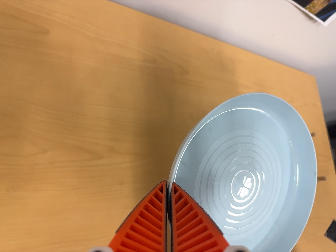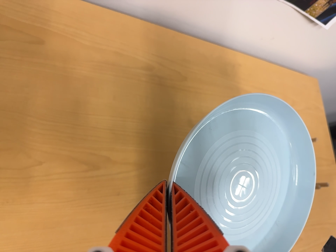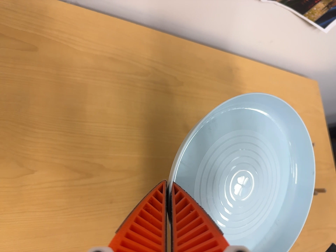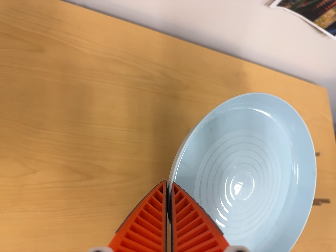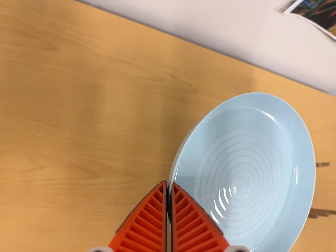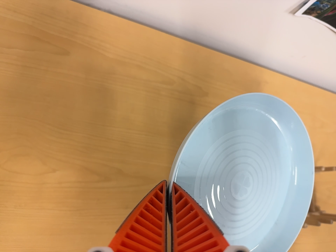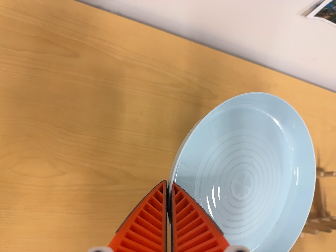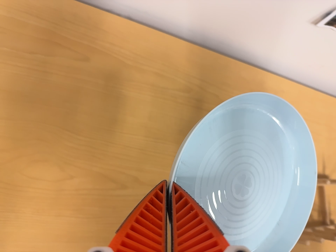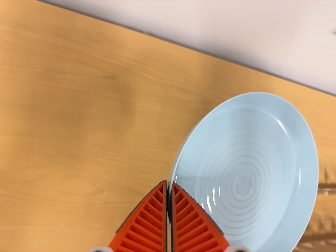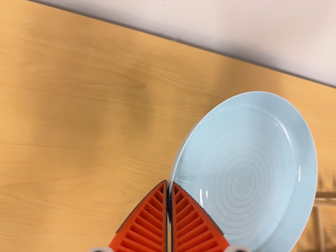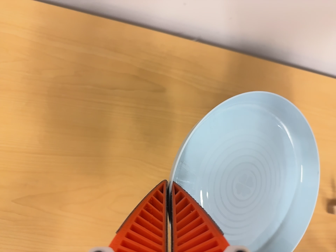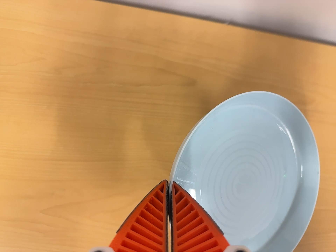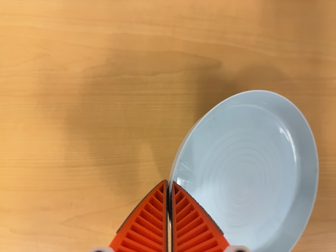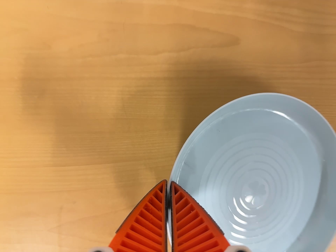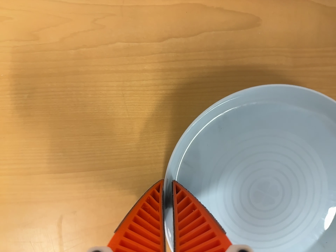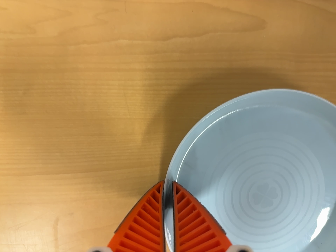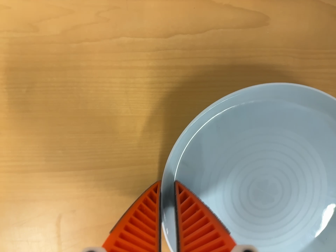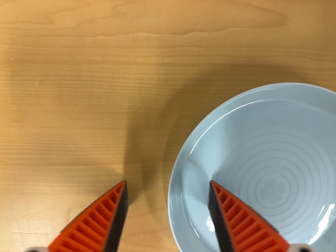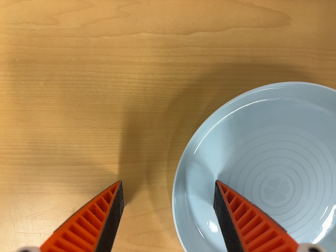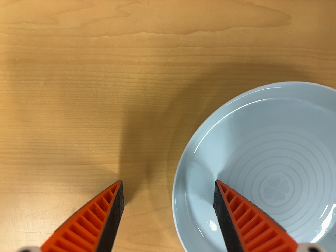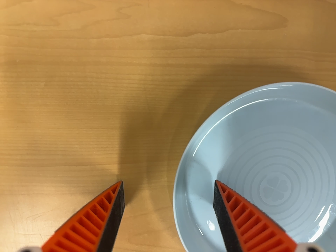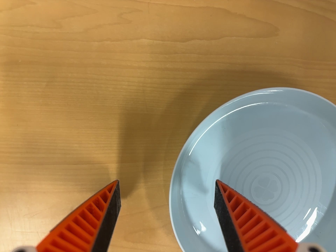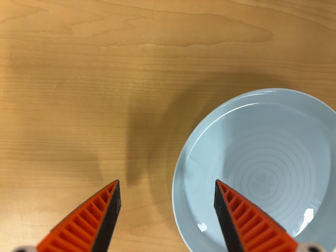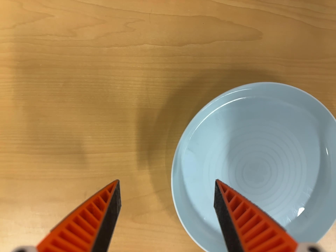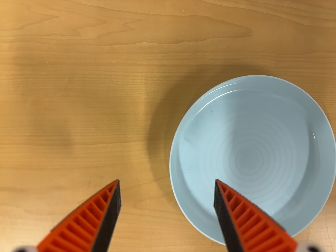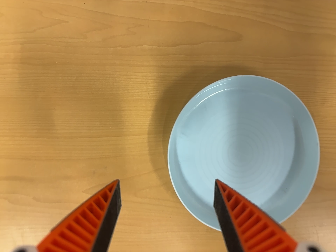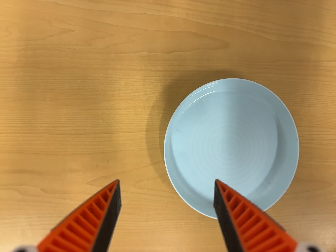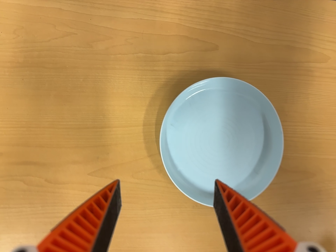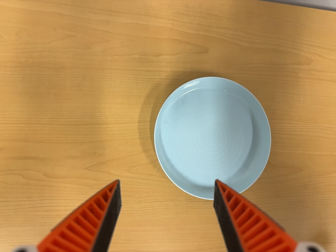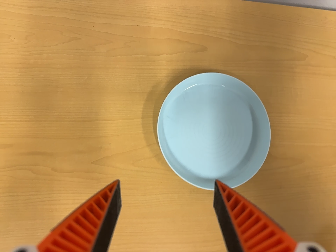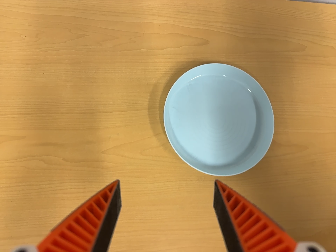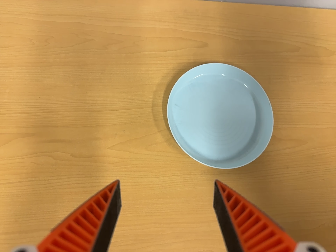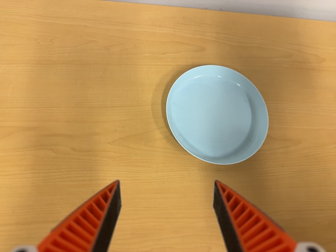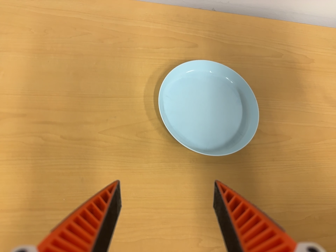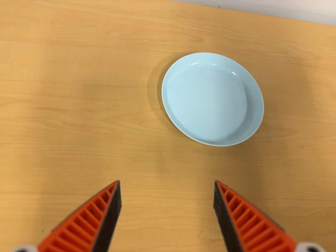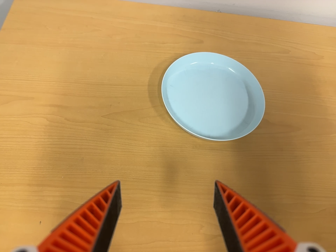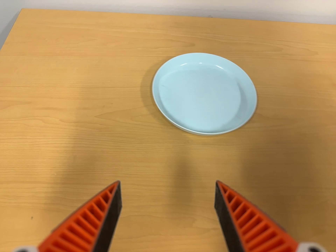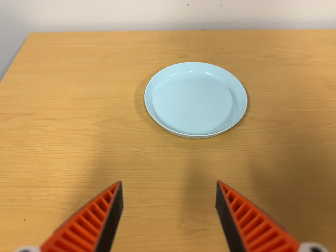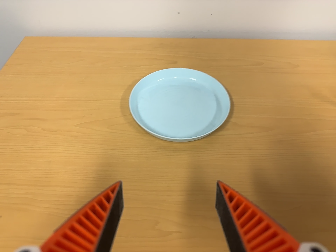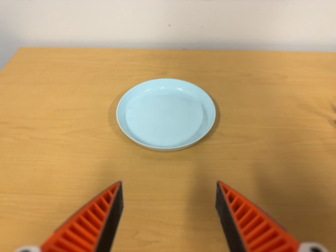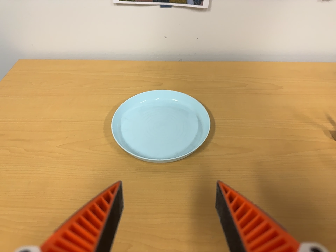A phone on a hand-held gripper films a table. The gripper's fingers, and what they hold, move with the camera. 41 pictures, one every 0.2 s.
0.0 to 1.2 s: The camera shifts only a little, or ends up much as it began.
1.2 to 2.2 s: The camera pans to its left by about 15 degrees. It travels toward the top of its view, to its left and forward, about 12 cm.
2.2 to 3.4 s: The camera travels forward and toward the top of its view, about 14 cm, so what stands in front looms larger. Its aim tips toward the bottom of its view by about 15 degrees.
3.4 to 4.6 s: The camera travels backward, about 6 cm, so what stands in front gets smaller.
4.6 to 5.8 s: The camera travels backward and toward the bottom of its view, about 18 cm, so what stands in front gets smaller. Its aim tips toward the top of its view by about 10 degrees.
5.8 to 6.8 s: The camera travels toward the bottom of its view, about 18 cm. Its aim tips toward the top of its view by about 15 degrees.
6.8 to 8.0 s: The camera pans to its left by about 10 degrees. It travels to its right and toward the bottom of its view, about 20 cm. Its aim tips toward the top of its view by about 20 degrees.
The film runs backward here.
